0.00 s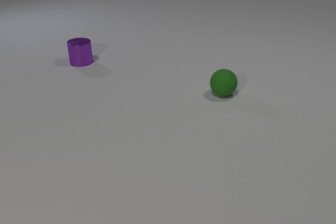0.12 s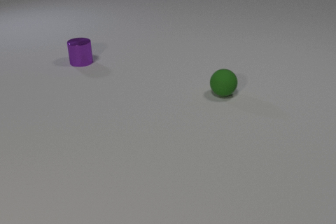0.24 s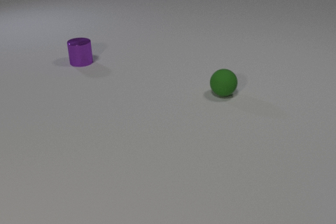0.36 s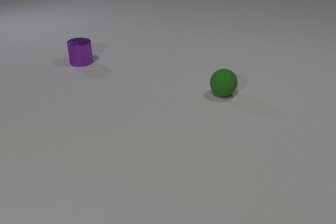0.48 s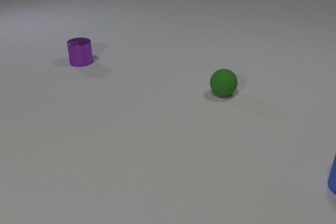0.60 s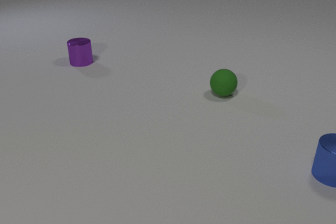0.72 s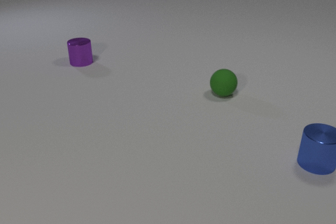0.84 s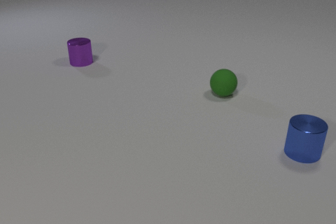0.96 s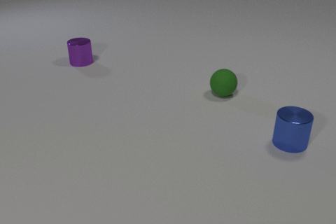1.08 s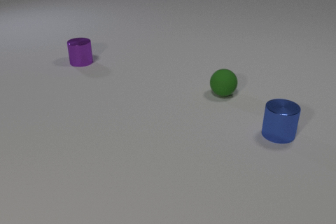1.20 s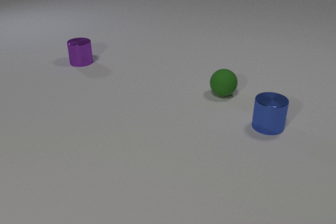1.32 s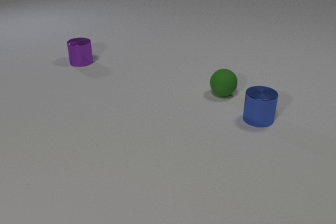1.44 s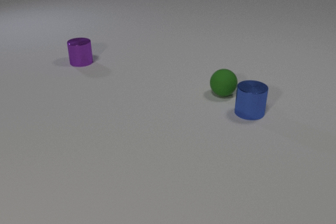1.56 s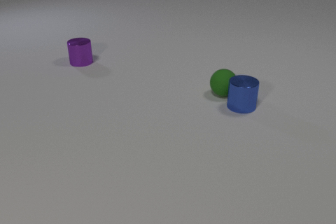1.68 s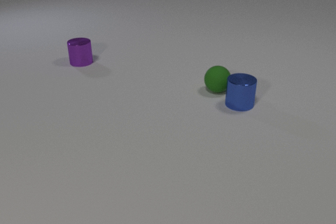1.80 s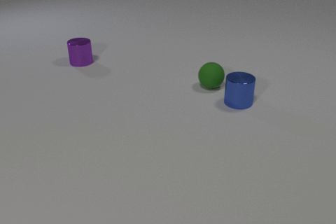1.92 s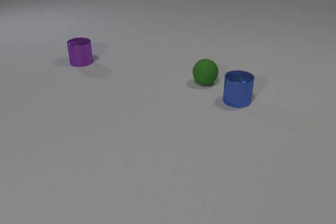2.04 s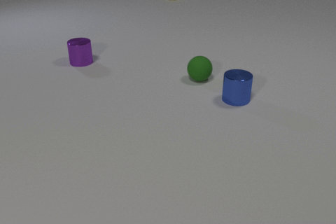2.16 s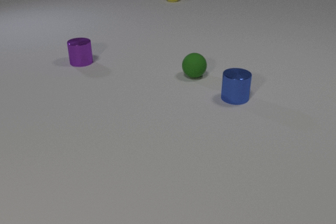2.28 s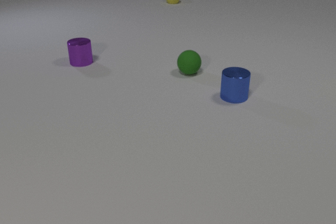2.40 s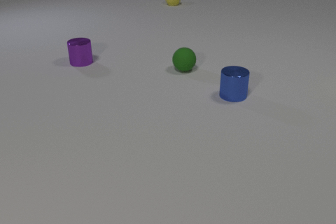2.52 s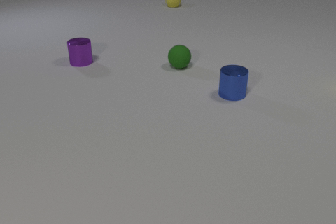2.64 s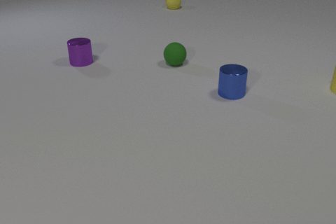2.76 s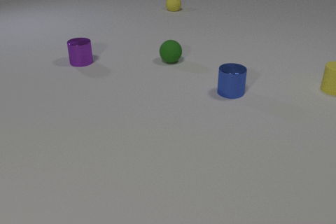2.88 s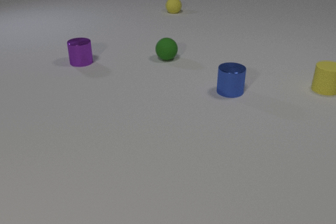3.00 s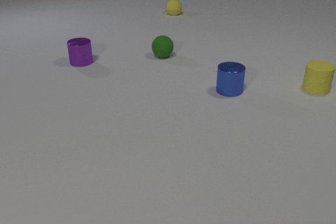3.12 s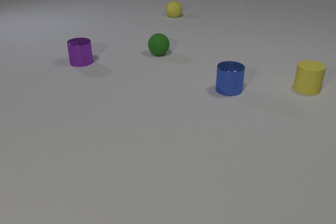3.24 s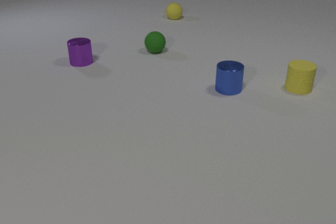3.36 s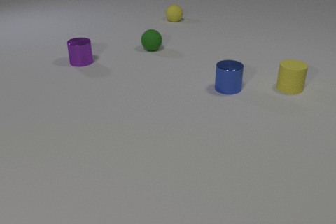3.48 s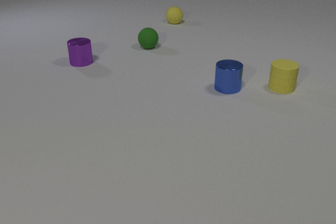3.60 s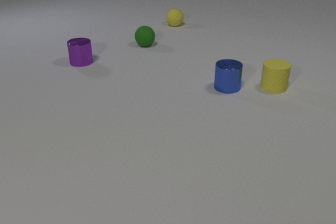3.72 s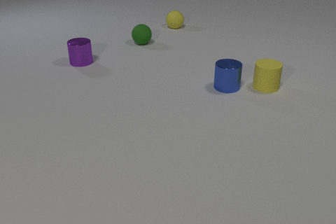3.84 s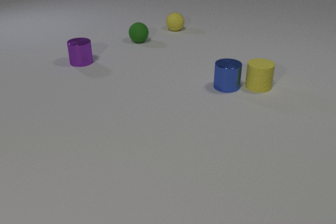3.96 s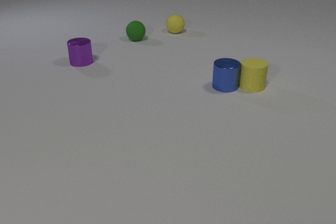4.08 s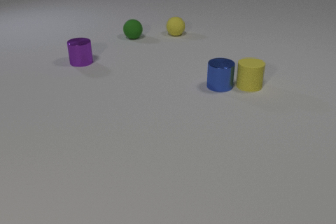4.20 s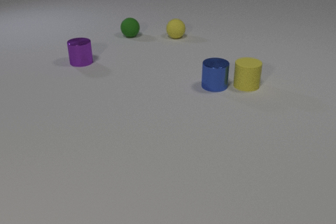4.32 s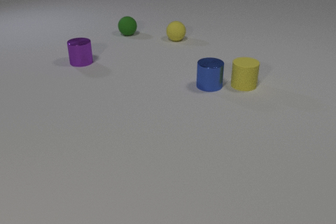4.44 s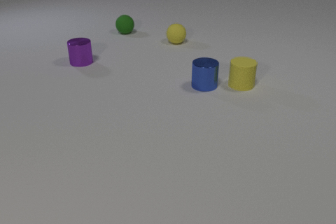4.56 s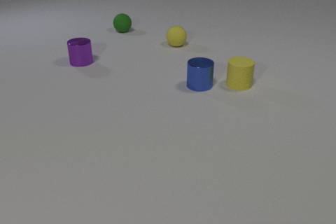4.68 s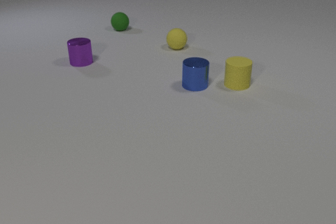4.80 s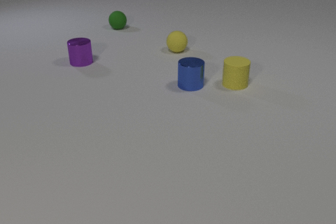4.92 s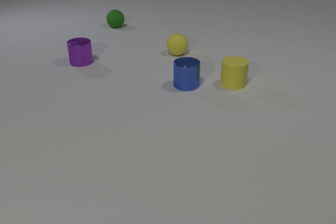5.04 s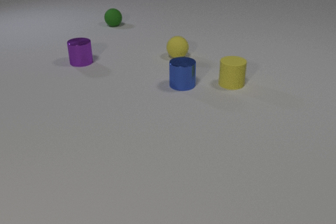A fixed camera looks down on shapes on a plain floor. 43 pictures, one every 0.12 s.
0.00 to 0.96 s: The blue metal cylinder comes in at the right edge, slides to the left and away from the camera.
0.96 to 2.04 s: The blue metal cylinder slides away from the camera and to the left. The green rubber sphere rolls away from the camera and to the left. The yellow rubber sphere comes in at the top edge, rolls toward the camera. The blue metal cylinder and the green rubber sphere collide.
2.04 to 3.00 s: The blue metal cylinder slides away from the camera. The green rubber sphere rolls away from the camera and to the left. The yellow rubber cylinder comes in at the right edge, slides to the left. The yellow rubber sphere rolls toward the camera.
3.00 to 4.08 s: The blue metal cylinder slides to the left and away from the camera. The green rubber sphere rolls away from the camera and to the left. The yellow rubber cylinder slides to the left. The yellow rubber sphere rolls toward the camera. The blue metal cylinder and the yellow rubber cylinder collide.
4.08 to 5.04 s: The blue metal cylinder slides to the left. The green rubber sphere rolls away from the camera and to the left. The yellow rubber cylinder slides to the left. The yellow rubber sphere rolls toward the camera.
What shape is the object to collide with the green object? cylinder.
What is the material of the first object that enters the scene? metal.
How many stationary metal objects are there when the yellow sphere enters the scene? 1.
